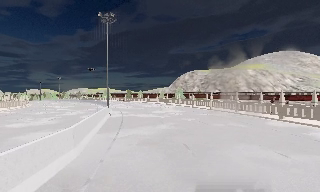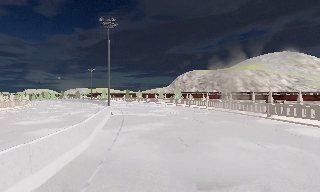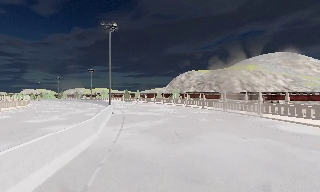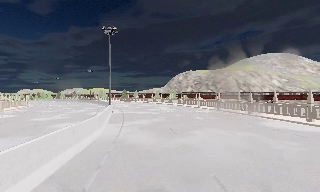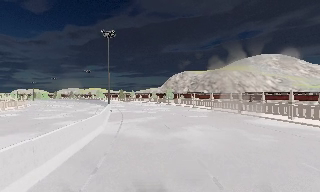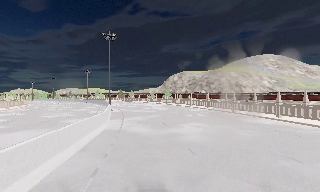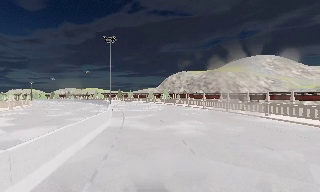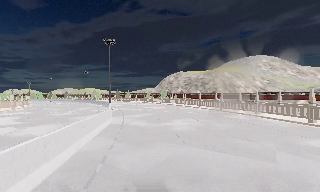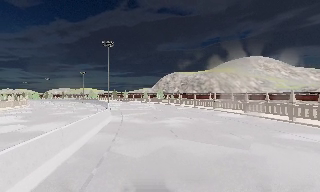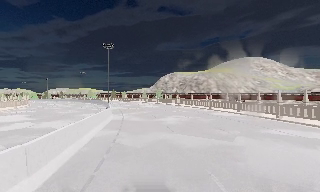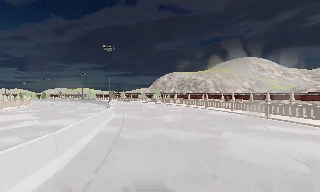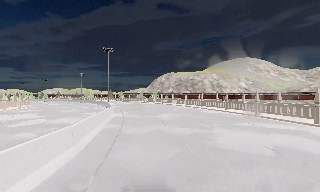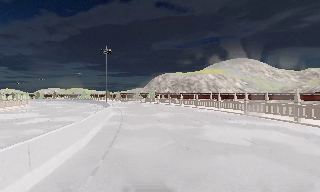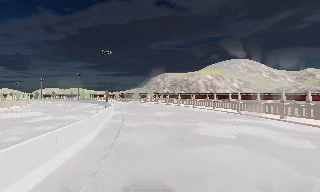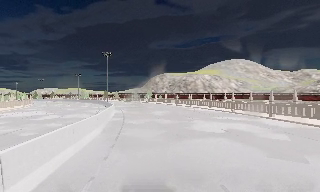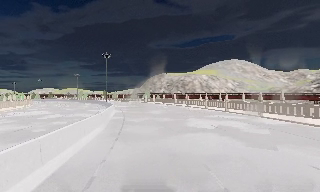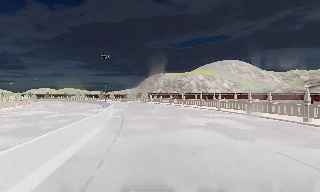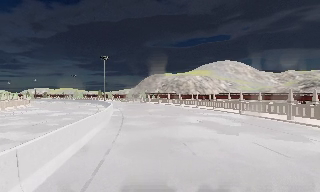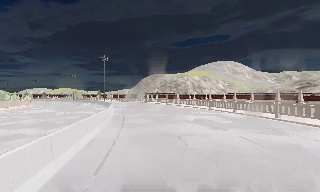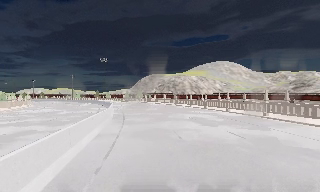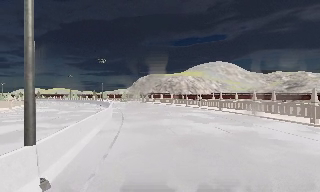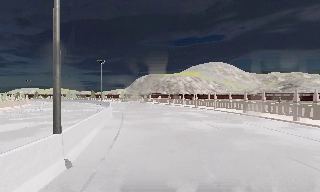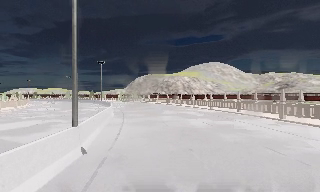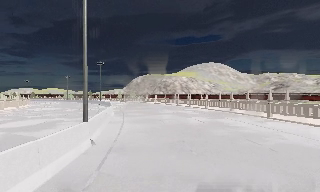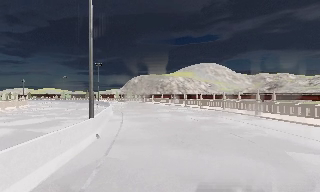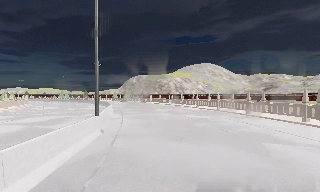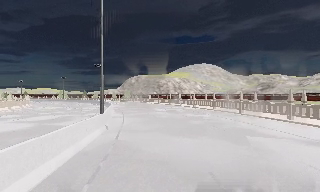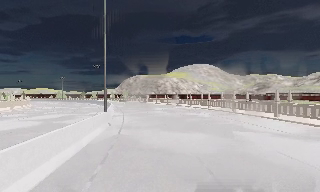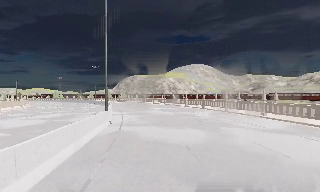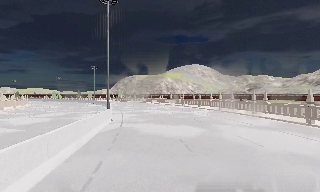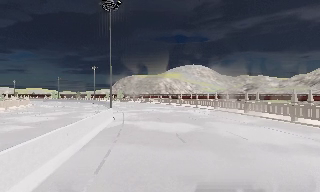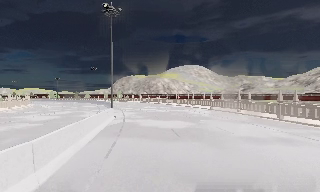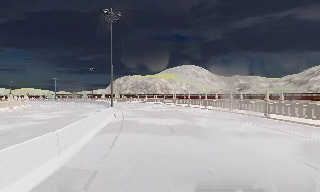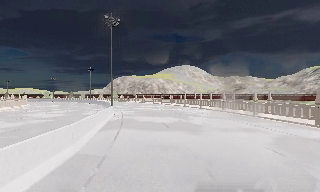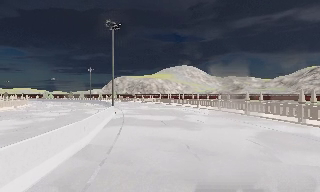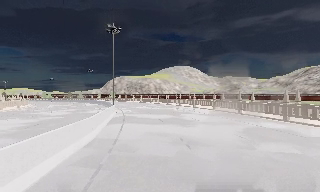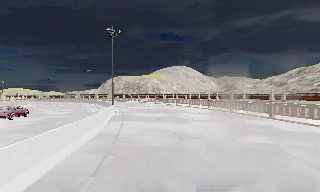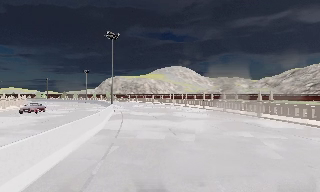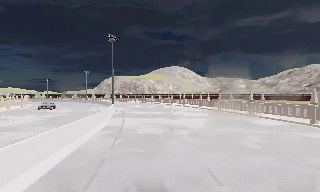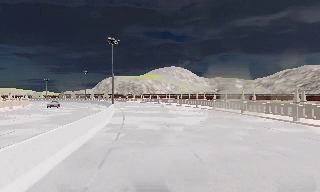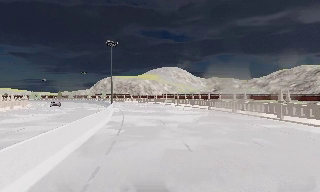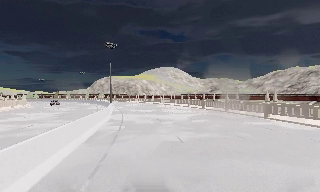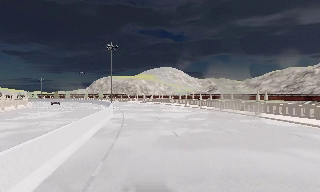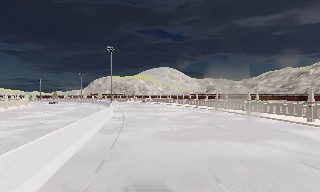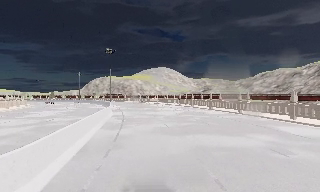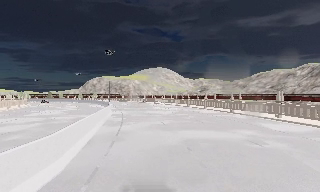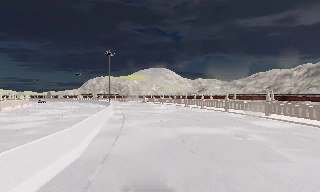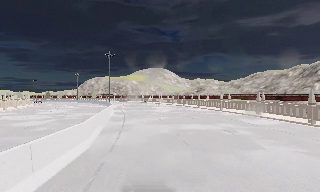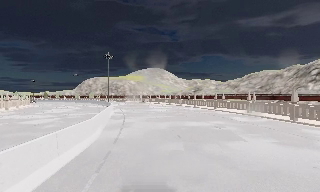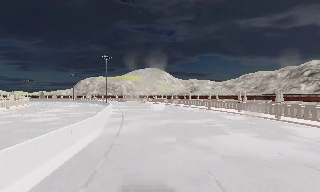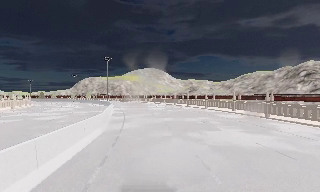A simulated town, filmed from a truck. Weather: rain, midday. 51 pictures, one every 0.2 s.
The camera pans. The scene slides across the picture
to the left.
The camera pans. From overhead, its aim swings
clockwise.
0.0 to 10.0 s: The camera pans to its right, which is clockwise from overhead, by about 35 degrees. It travels backward, about 65 m.
The film runs backward here.
